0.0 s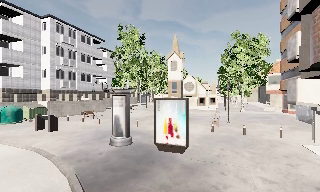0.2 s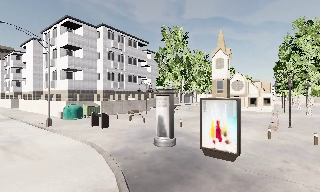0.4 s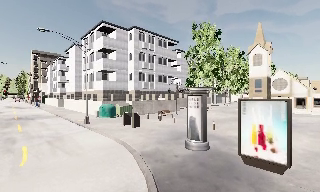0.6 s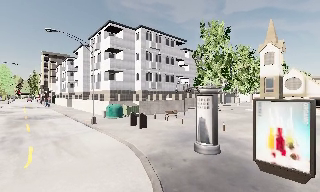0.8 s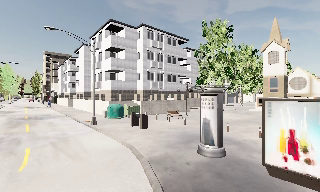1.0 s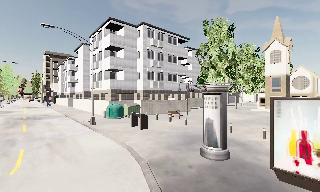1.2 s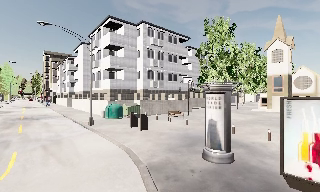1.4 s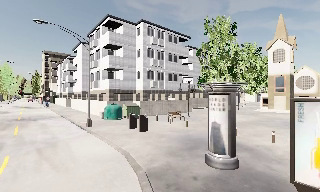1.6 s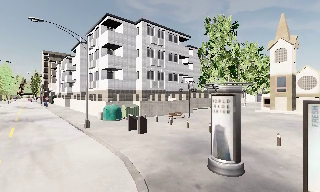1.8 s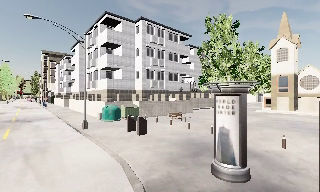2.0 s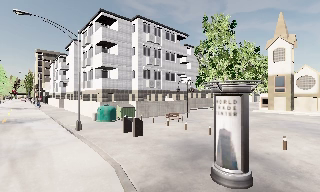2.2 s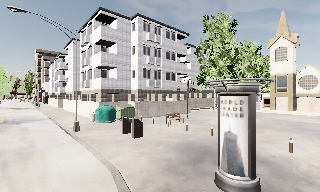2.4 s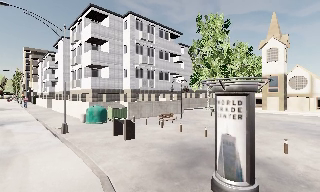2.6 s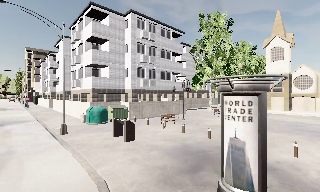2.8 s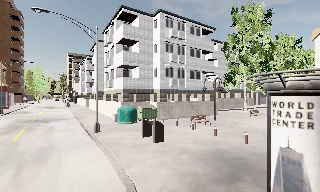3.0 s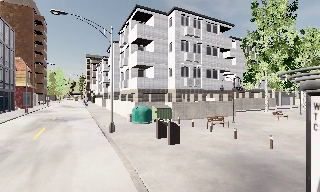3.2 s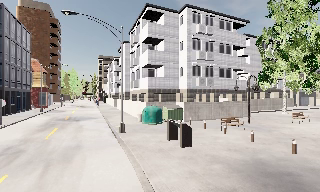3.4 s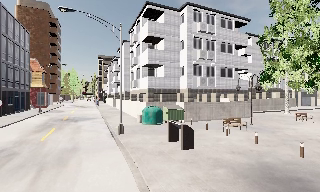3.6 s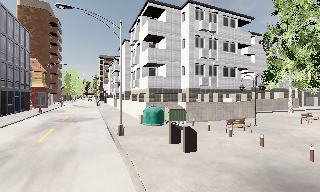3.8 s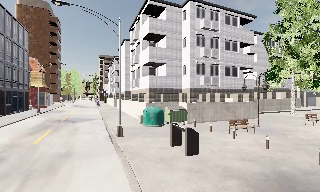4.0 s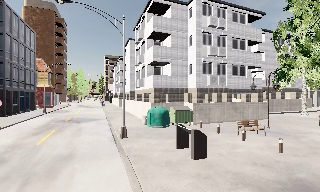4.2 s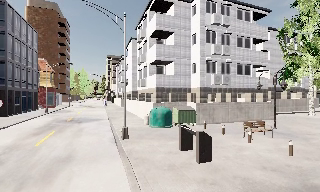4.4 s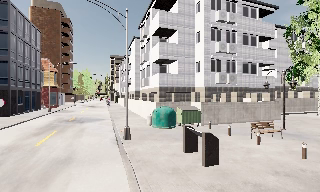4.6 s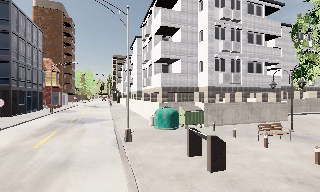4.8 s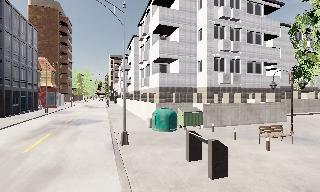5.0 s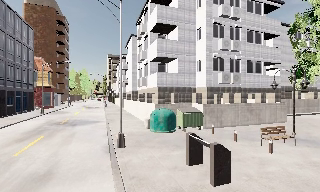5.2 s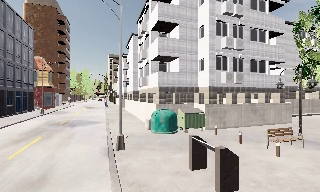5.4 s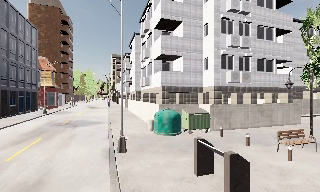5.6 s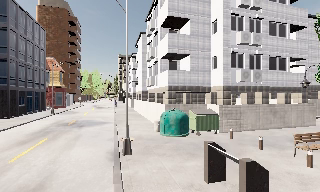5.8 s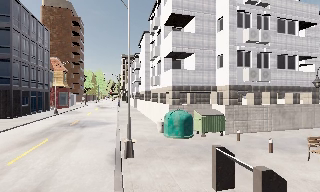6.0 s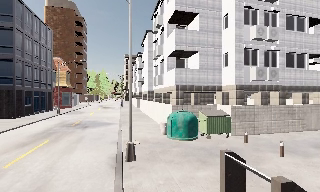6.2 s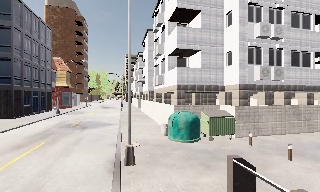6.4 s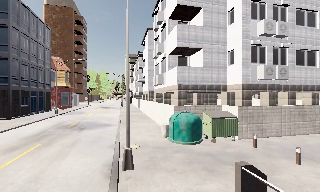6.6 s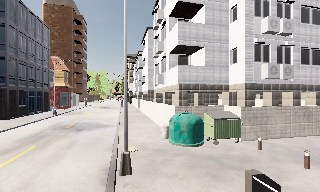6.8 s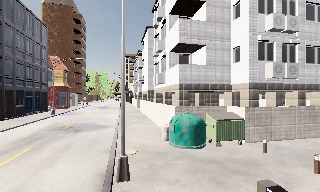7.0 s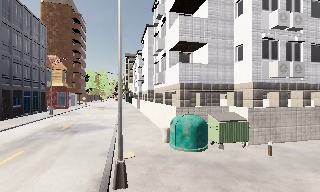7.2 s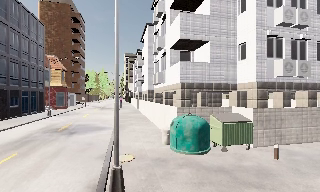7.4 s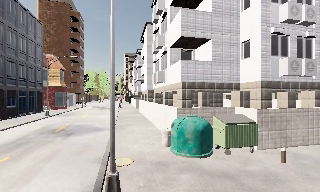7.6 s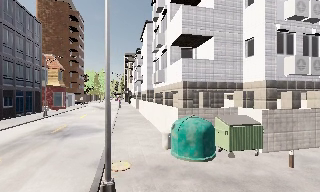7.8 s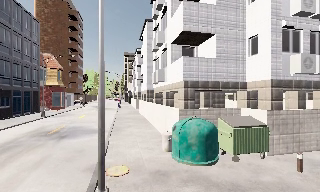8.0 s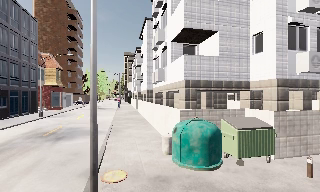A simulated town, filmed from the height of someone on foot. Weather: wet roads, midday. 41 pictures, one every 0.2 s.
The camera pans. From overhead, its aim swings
counterclockwise.
The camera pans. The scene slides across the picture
to the right.
0.0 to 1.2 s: The camera swings to its left by about 30 degrees, and the scene slides to the right. It travels forward, about 2 m, so what stands in front looms larger.
1.2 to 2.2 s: The camera travels forward, about 2 m, so what stands in front looms larger.
2.2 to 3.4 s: The scene slides to the right, as the camera pans about 15 degrees to its left. It travels forward, about 2 m, so what stands in front looms larger.
3.4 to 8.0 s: The camera swings to its left by about 10 degrees, and the scene slides to the right. It travels forward, about 8 m, so what stands in front looms larger.
The film runs forward here.
